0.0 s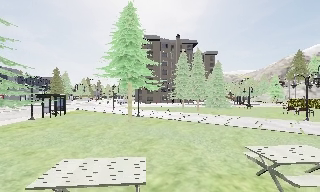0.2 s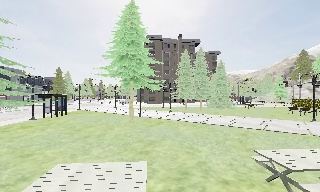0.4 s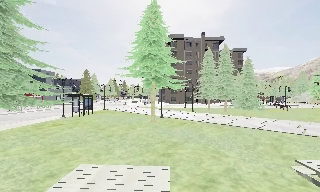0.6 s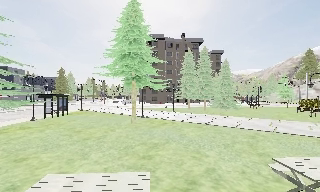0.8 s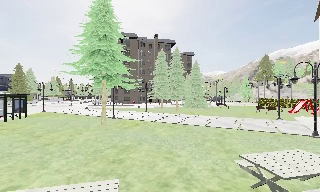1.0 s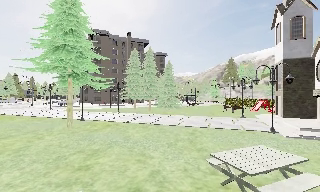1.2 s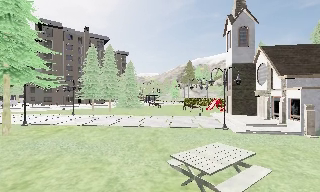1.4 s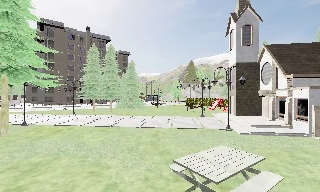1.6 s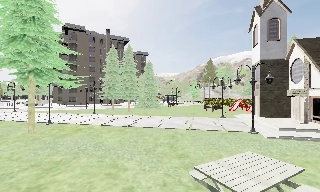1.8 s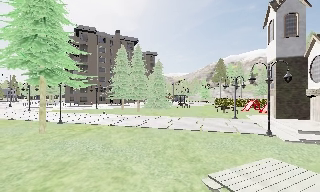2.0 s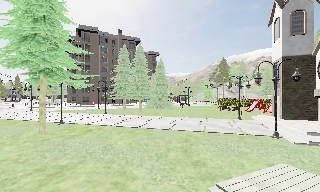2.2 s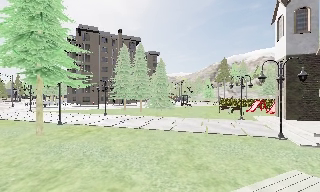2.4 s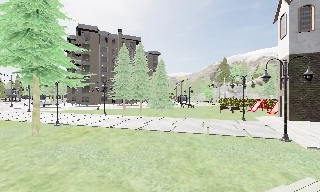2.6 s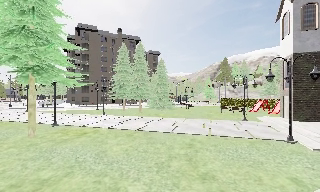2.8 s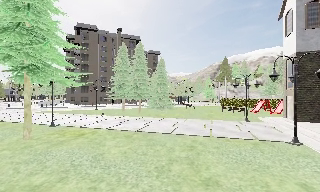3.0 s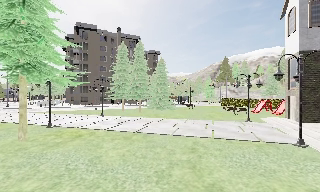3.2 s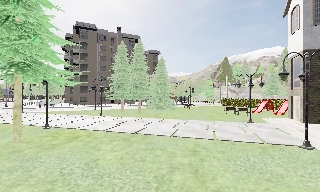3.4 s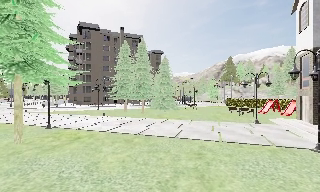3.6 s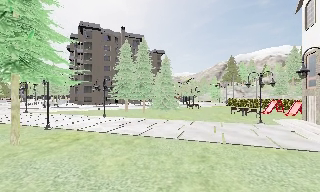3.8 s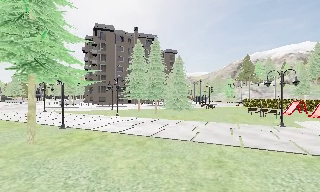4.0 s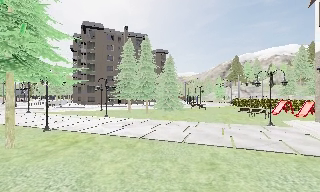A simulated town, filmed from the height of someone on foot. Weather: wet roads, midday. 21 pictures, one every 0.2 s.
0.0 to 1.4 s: The scene slides to the left, as the camera pans about 30 degrees to its right. It travels forward, about 2 m.
1.4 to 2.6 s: The camera pans to its left, which is counterclockwise from overhead, by about 10 degrees. It travels forward, about 2 m, so what stands in front looms larger.
2.6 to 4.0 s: The camera travels forward, about 2.5 m, so what stands in front looms larger.
The film runs forward here.
